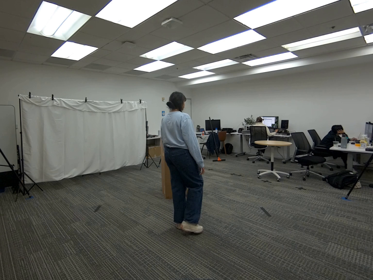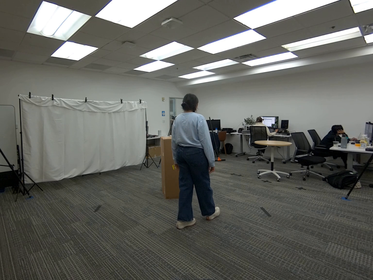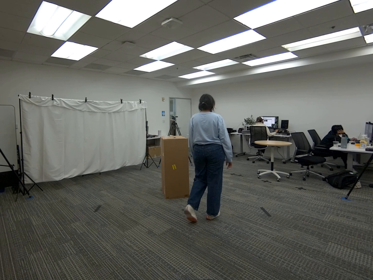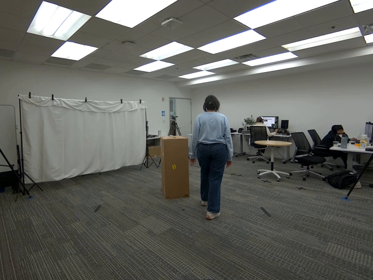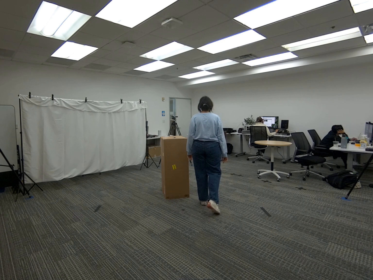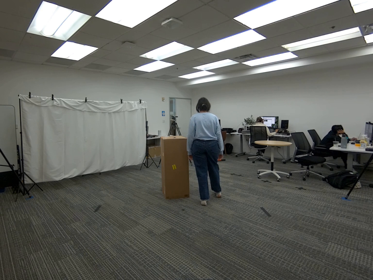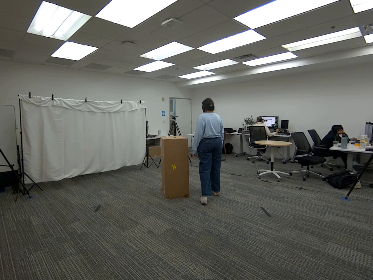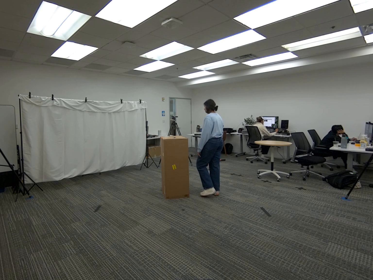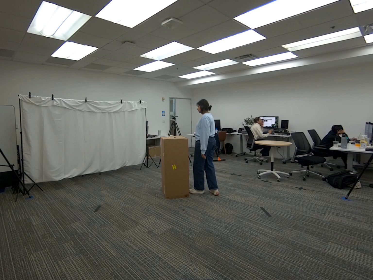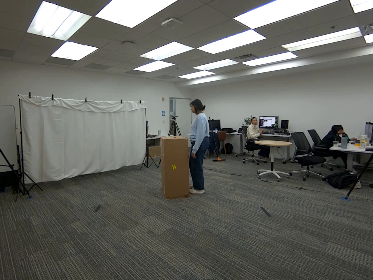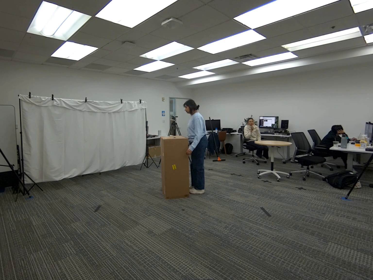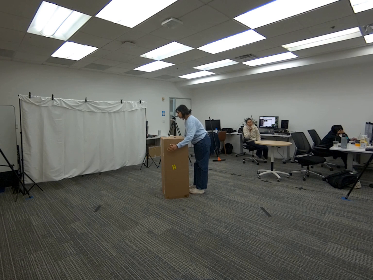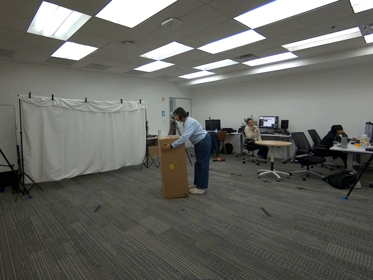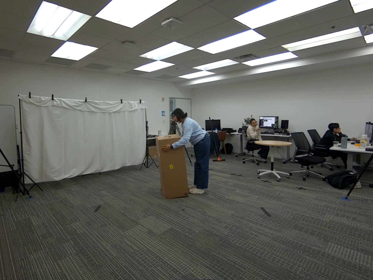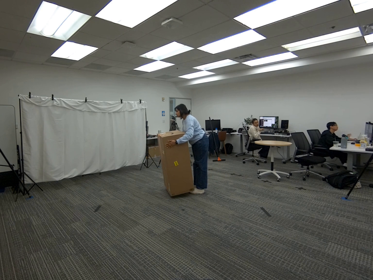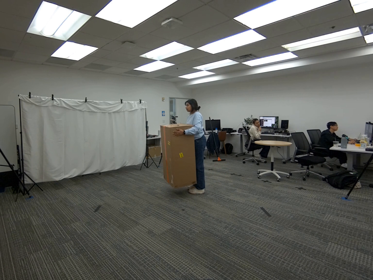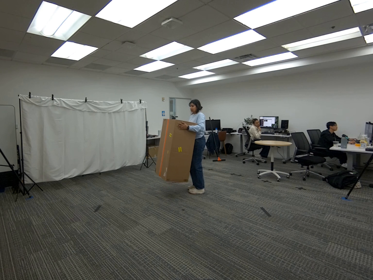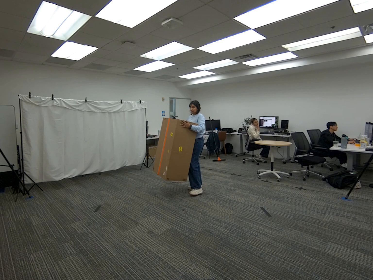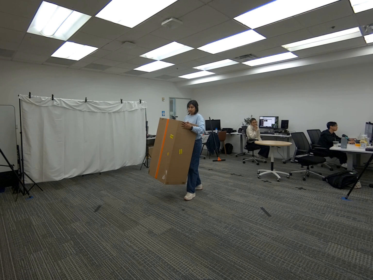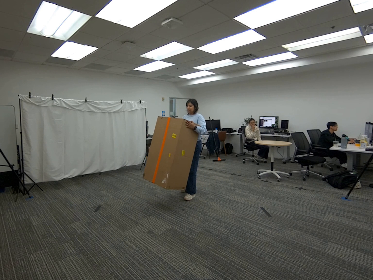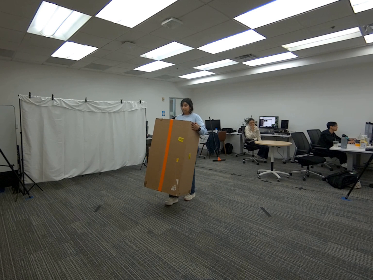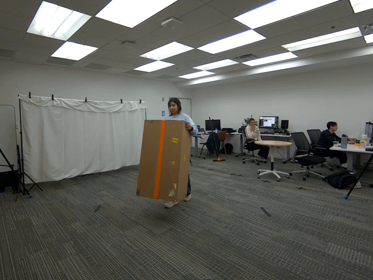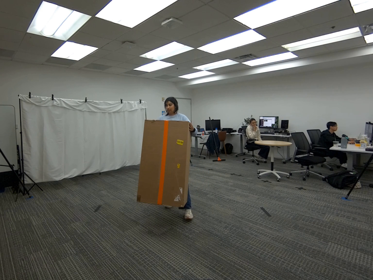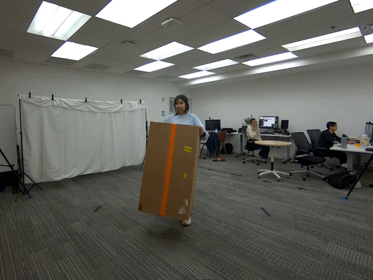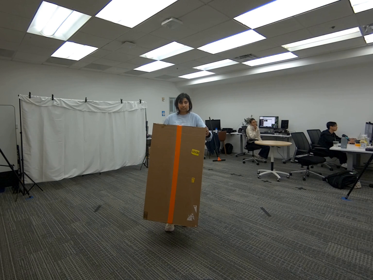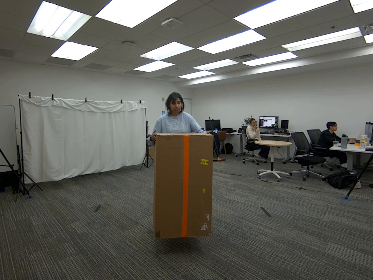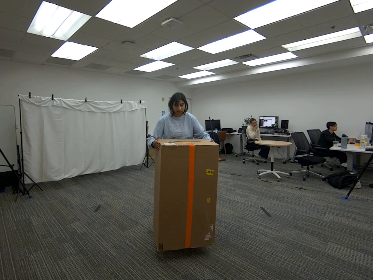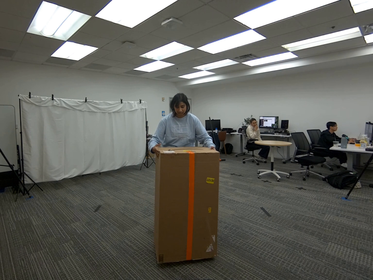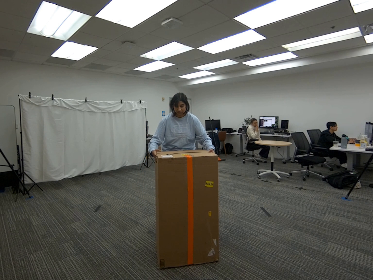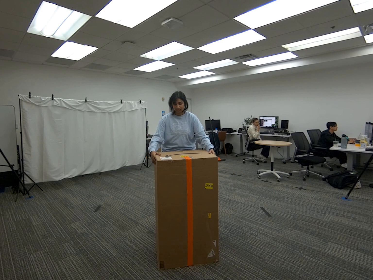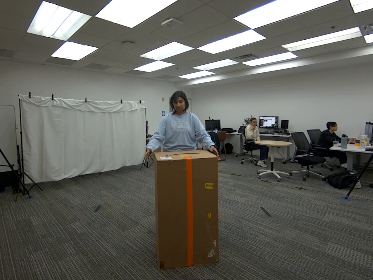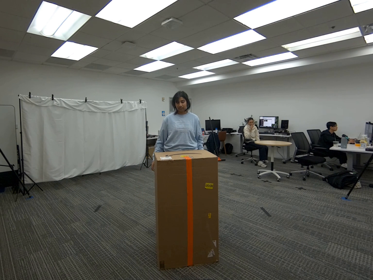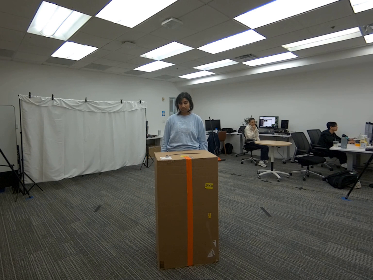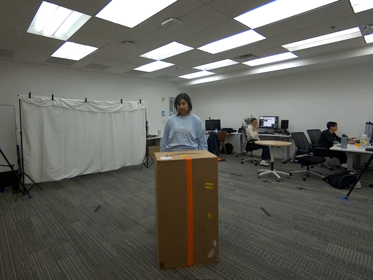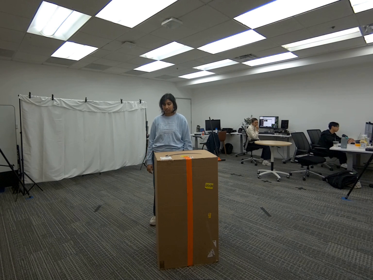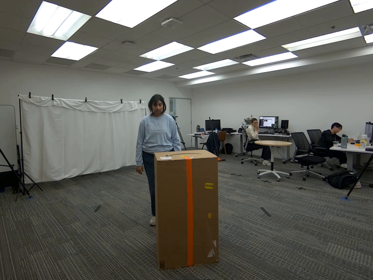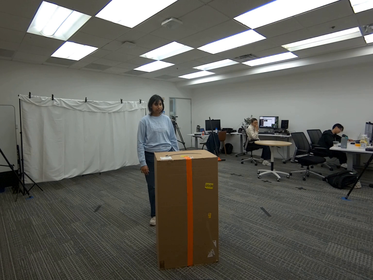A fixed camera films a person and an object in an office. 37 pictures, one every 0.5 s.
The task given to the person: Walk to the giant cardboard box positioned vertically on the ground, pick it up with both hands, hold it and walk to the other side and place it on the ground. Then grab and lift the box again, hold it and walk to the other side and place it back on the ground.
